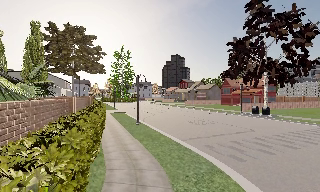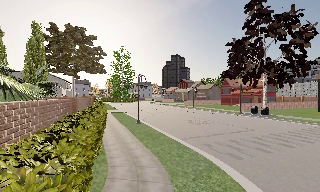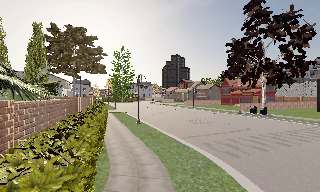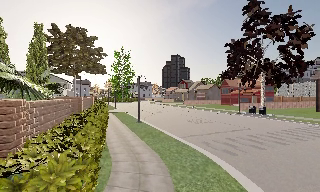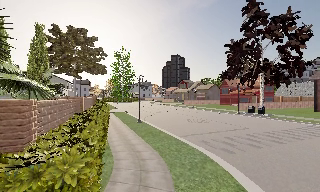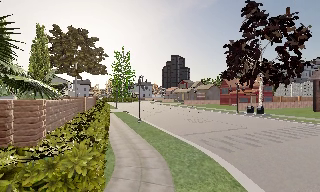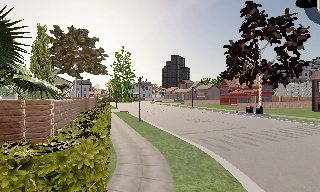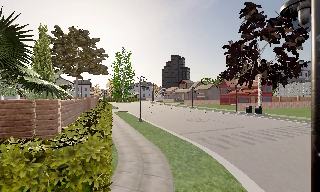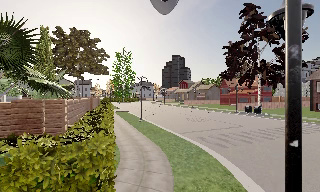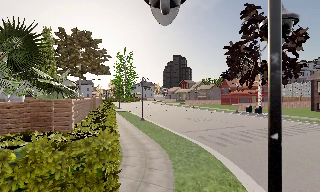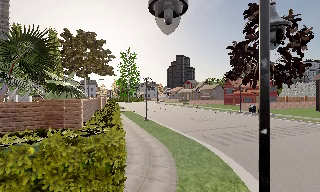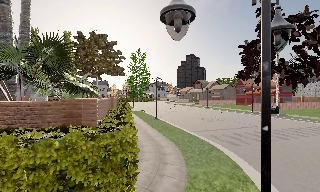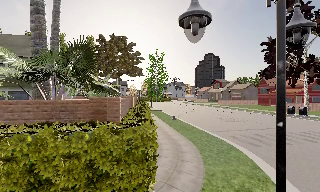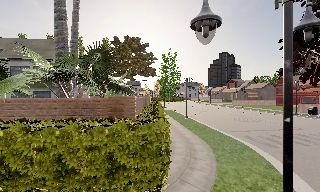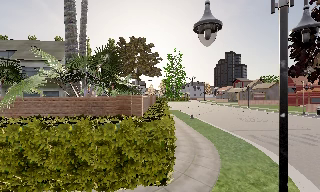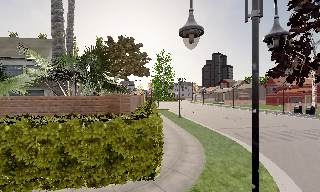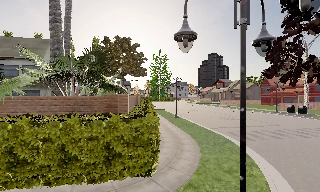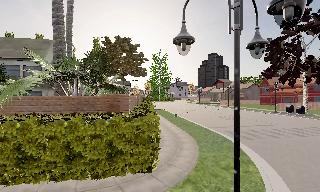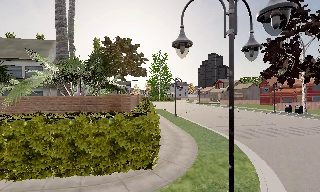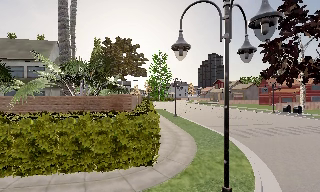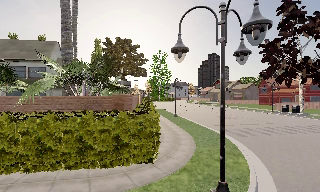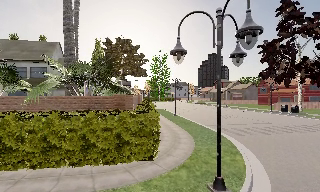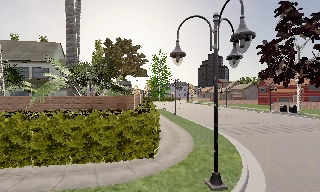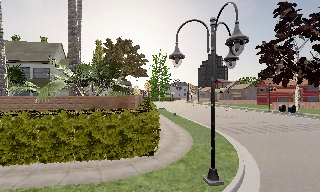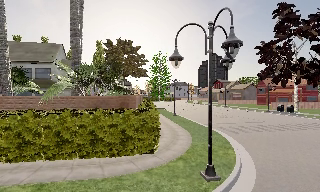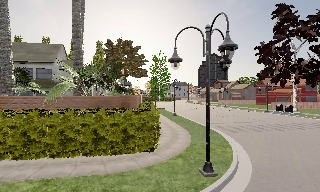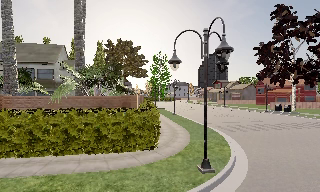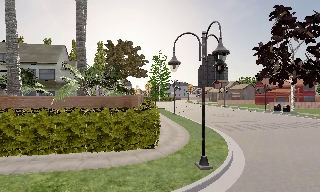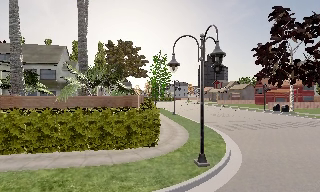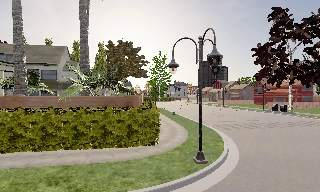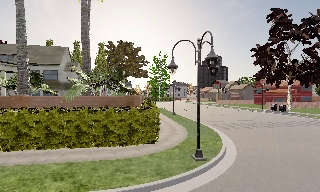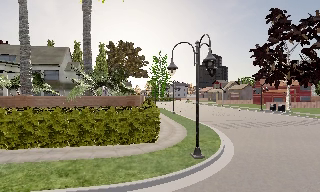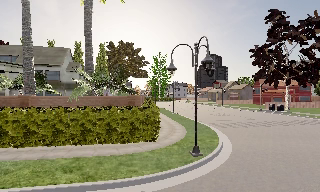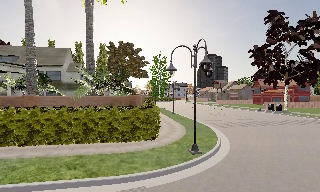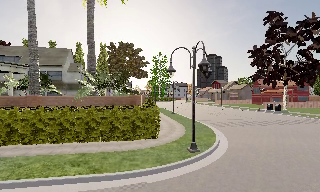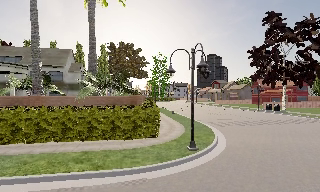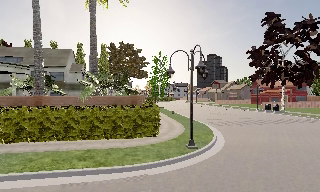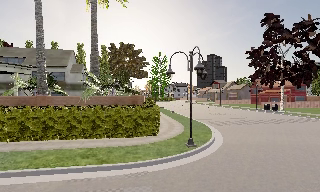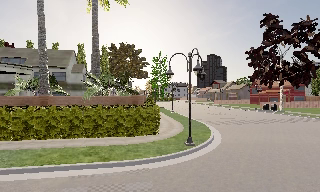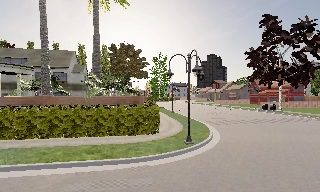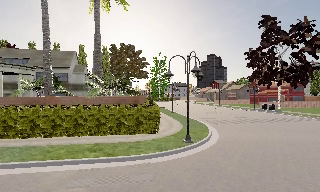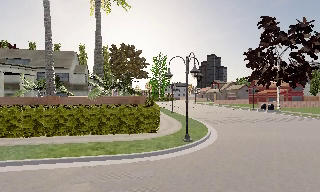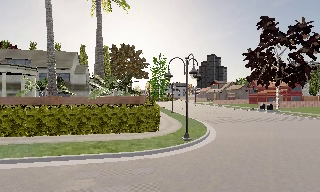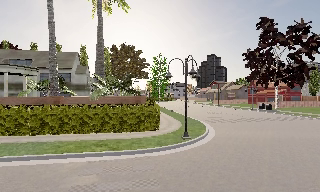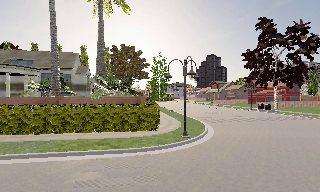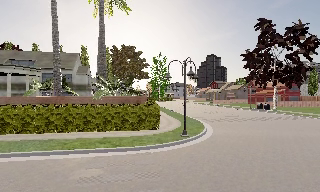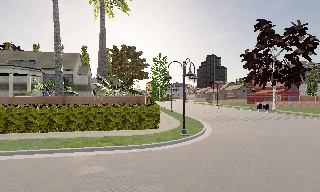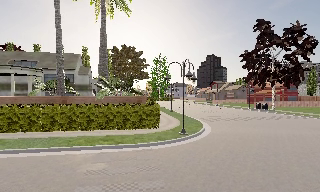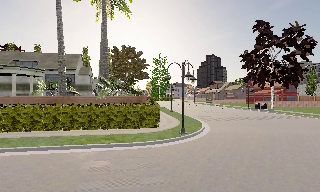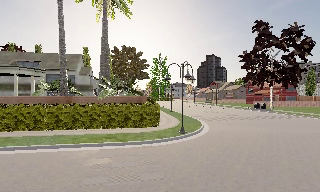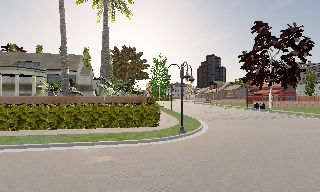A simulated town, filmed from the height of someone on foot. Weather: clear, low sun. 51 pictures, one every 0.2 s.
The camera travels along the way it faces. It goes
backward.
0.0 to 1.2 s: The camera travels backward, about 1.5 m, so what stands in front gets smaller.
1.2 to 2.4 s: The scene slides to the right, as the camera pans about 10 degrees to its left. It travels backward, about 1.5 m, so what stands in front gets smaller.
2.4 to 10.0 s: The camera travels backward, about 9 m, so what stands in front gets smaller.
The film runs backward here.
